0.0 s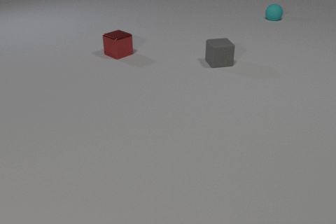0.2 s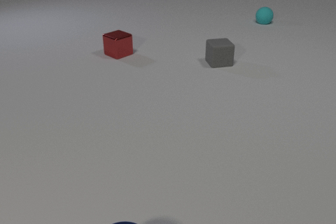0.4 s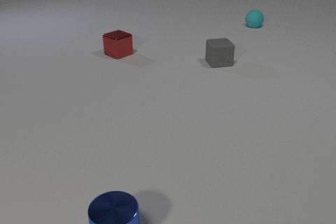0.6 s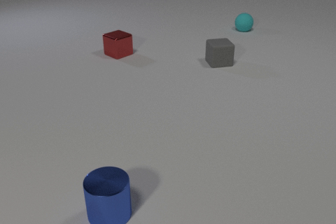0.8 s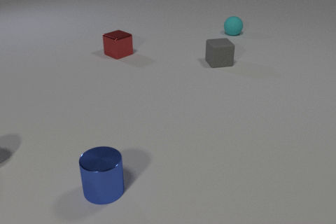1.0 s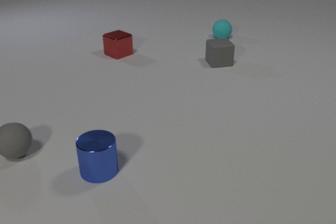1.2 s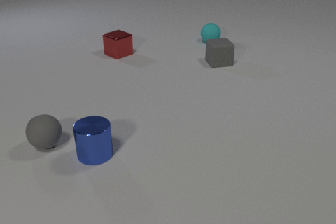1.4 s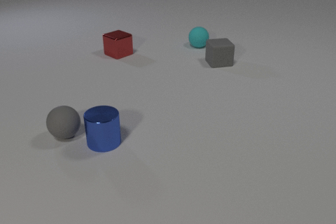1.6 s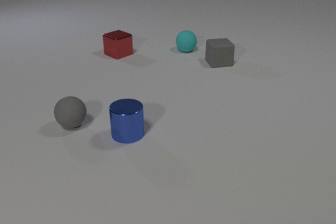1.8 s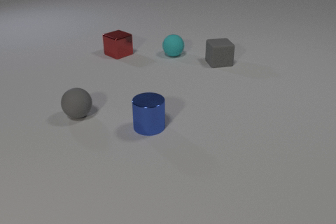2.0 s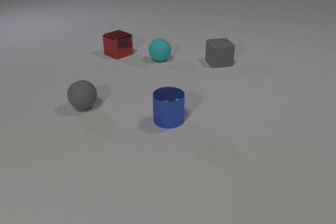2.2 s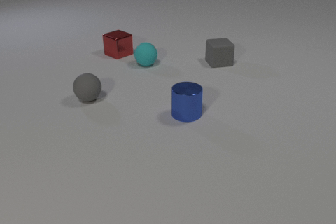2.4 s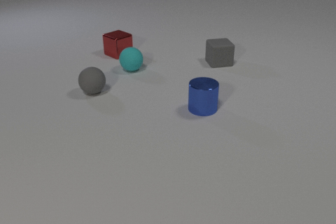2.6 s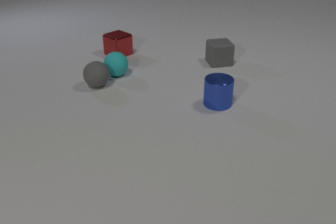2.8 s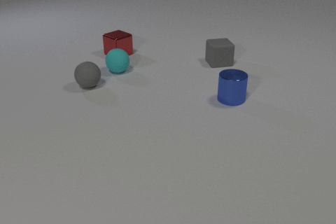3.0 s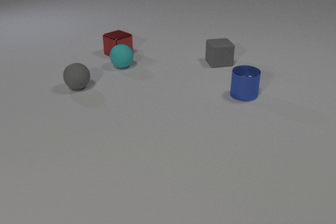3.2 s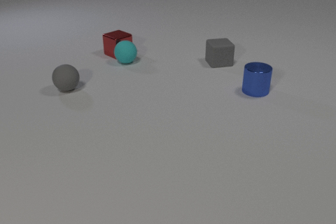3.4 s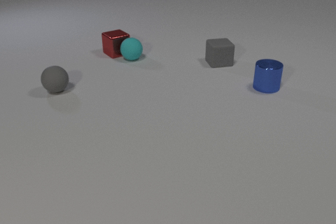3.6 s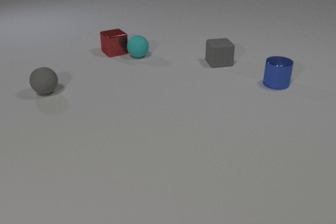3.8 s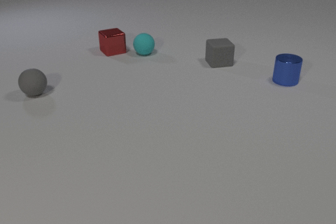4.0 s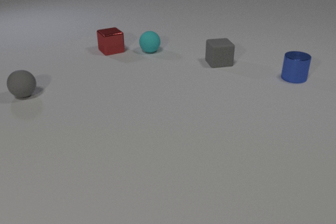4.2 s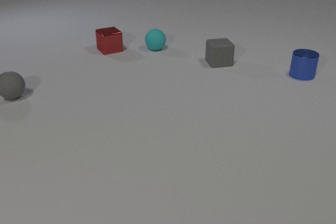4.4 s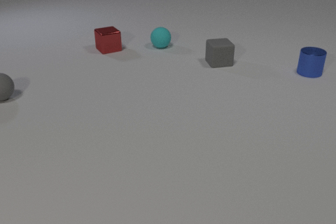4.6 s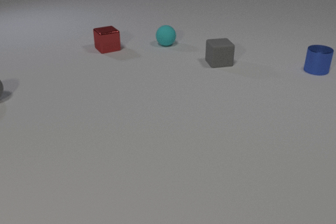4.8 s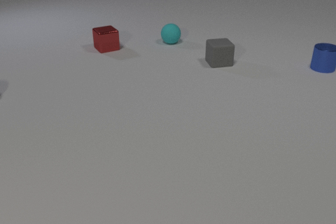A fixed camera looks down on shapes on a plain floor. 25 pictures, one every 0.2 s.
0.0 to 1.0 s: The blue metal cylinder comes in at the bottom edge, slides away from the camera. The gray rubber sphere comes in at the left edge, rolls to the right. The cyan rubber sphere rolls toward the camera and to the left.
1.0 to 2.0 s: The blue metal cylinder slides away from the camera and to the right. The gray rubber sphere rolls away from the camera and to the right. The cyan rubber sphere rolls toward the camera and to the left. The blue metal cylinder and the gray rubber sphere collide.
2.0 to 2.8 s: The blue metal cylinder slides to the right and away from the camera. The gray rubber sphere rolls away from the camera. The cyan rubber sphere rolls to the left and toward the camera. The gray rubber sphere and the cyan rubber sphere collide.
2.8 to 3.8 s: The blue metal cylinder slides away from the camera and to the right. The gray rubber sphere rolls to the left. The cyan rubber sphere rolls away from the camera and to the right. The red metal cube slides away from the camera and to the left. The cyan rubber sphere and the red metal cube collide.
3.8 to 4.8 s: The blue metal cylinder slides away from the camera and to the right. The gray rubber sphere rolls to the left, leaves at the left edge. The cyan rubber sphere rolls away from the camera and to the right. The red metal cube slides away from the camera and to the left.
What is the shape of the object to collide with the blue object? sphere.
Are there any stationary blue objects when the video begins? no.
Are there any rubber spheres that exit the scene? yes.
